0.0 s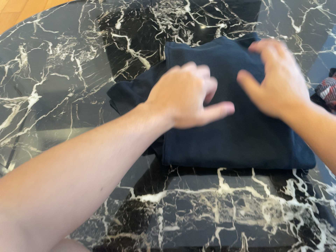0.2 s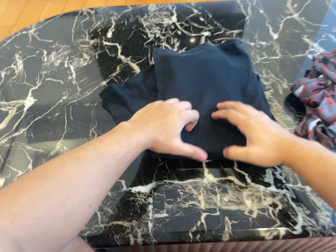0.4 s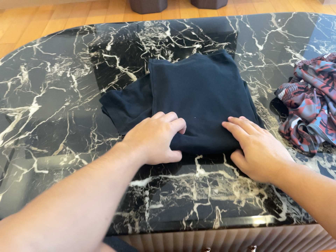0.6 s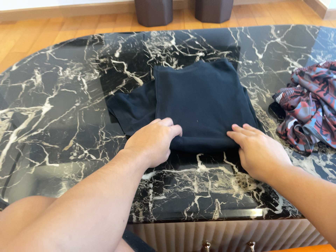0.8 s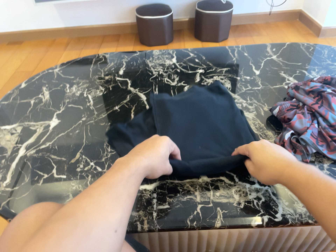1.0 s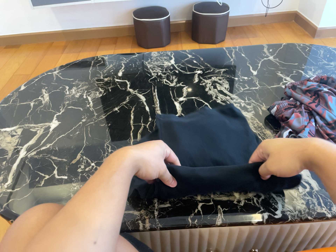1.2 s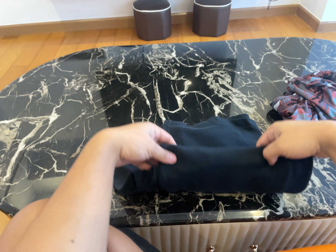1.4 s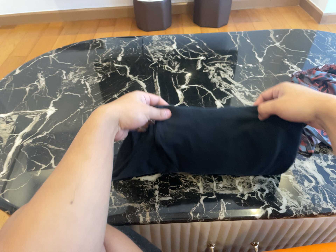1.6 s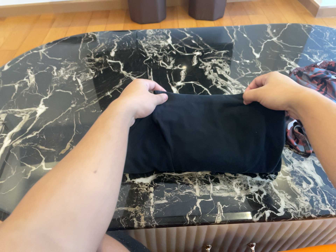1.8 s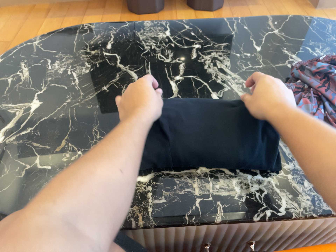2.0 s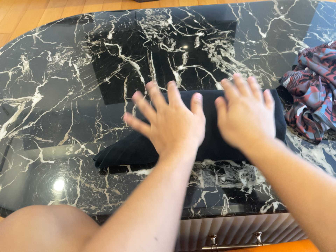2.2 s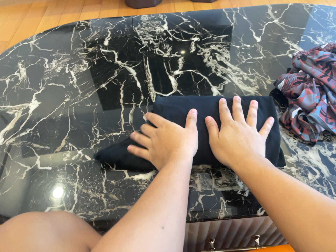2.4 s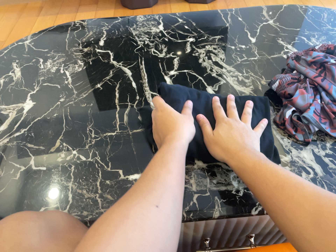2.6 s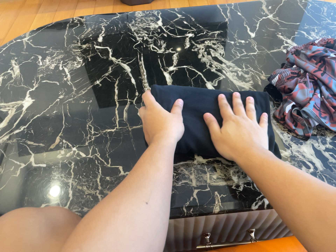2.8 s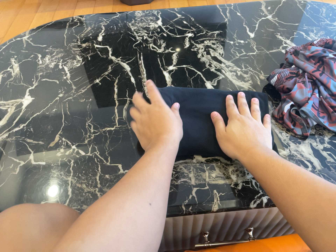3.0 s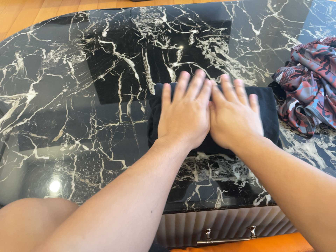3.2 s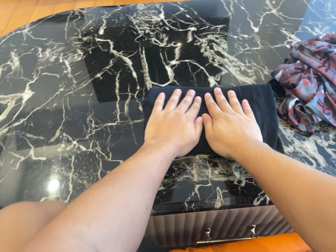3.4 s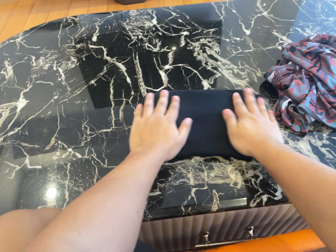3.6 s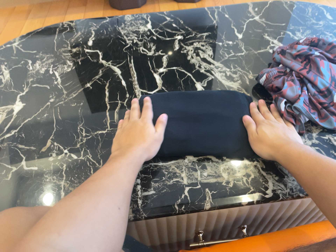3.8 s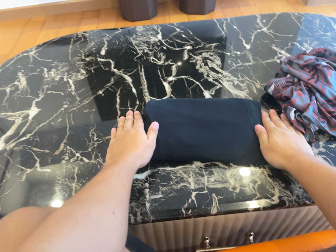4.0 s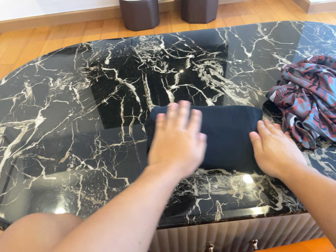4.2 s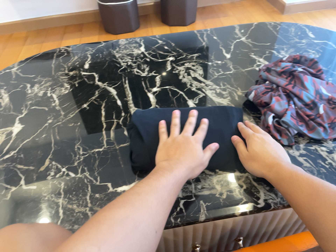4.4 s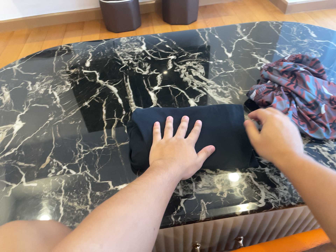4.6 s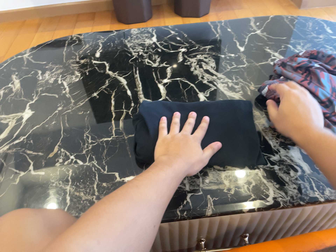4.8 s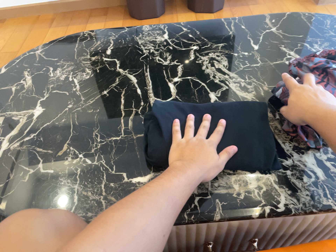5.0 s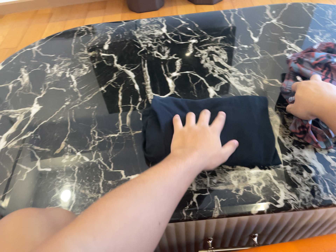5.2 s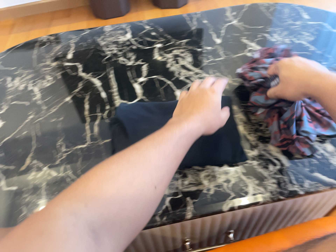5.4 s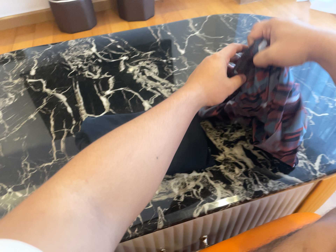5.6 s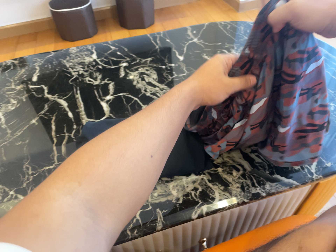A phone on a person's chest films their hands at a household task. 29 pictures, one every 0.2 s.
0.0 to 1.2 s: The camera travels backward and toward the bottom of its view, about 18 cm, so what stands in front gets smaller. Its aim tips toward the top of its view by about 15 degrees.
1.2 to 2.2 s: The camera travels forward, about 7 cm, so what stands in front looms larger.
2.2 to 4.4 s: The camera shifts only a little, or ends up much as it began.
4.4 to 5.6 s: The camera travels to its right, about 6 cm, so close, fixed things drift to the left.
The film runs forward here.
